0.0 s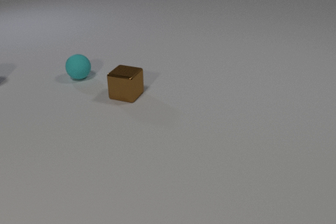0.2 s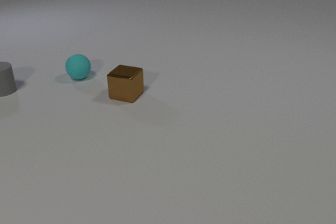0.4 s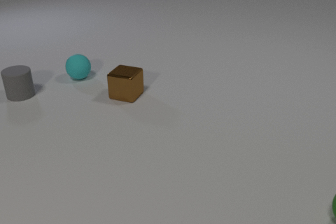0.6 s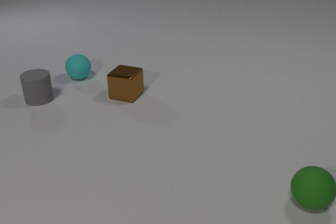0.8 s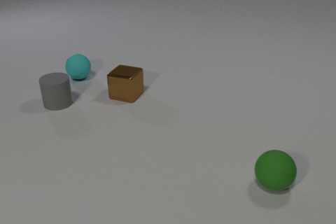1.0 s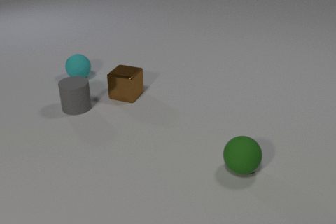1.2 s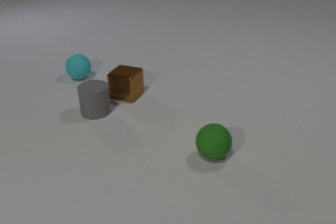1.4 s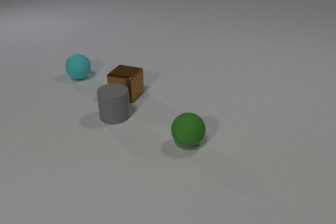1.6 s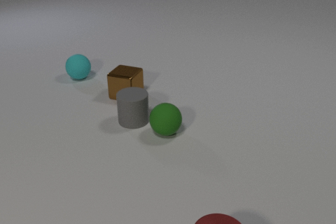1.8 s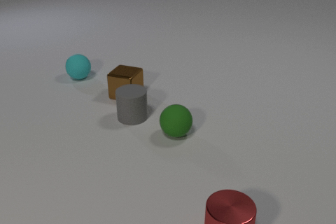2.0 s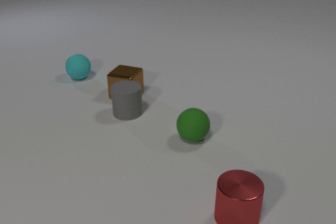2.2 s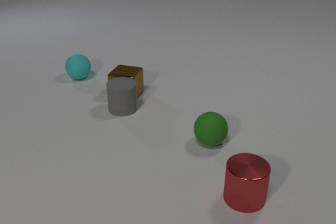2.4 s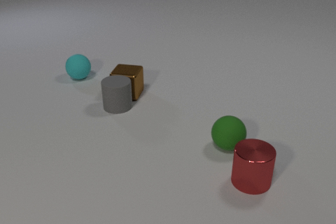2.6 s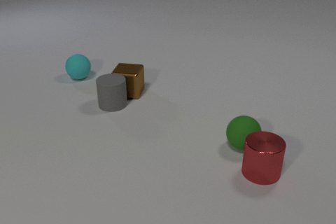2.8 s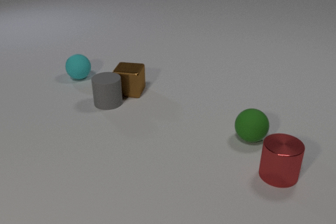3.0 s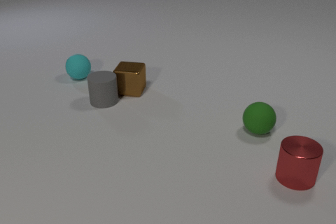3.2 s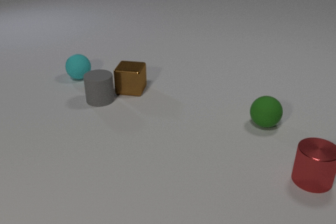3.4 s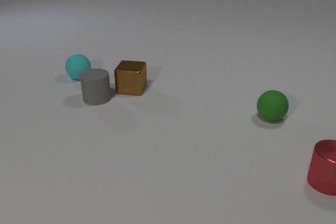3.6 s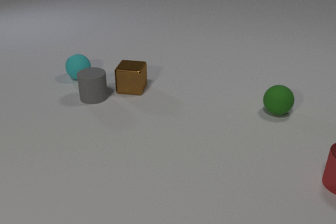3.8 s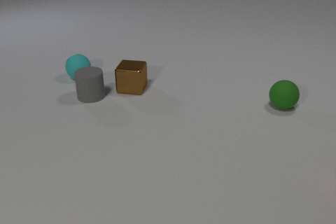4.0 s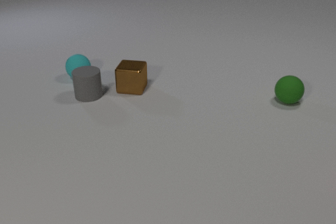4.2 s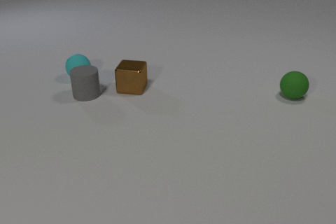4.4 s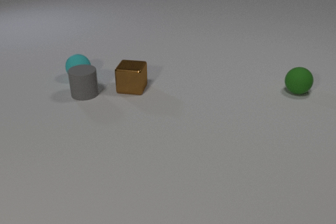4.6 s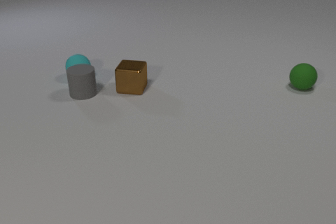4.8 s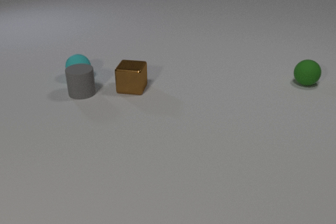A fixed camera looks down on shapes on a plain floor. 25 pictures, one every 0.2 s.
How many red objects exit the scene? 1.
What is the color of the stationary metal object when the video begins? brown.
What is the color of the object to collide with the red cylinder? green.
0.0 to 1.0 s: The green rubber sphere comes in at the right edge, rolls to the left and away from the camera. The gray rubber cylinder comes in at the left edge, slides to the right and toward the camera.
1.0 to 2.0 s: The green rubber sphere rolls to the left and away from the camera. The gray rubber cylinder slides to the right. The red metal cylinder comes in at the bottom edge, slides away from the camera. The green rubber sphere and the gray rubber cylinder collide.
2.0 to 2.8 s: The green rubber sphere rolls to the right. The gray rubber cylinder slides away from the camera and to the left. The brown metal cube slides away from the camera. The red metal cylinder slides away from the camera and to the right. The gray rubber cylinder and the brown metal cube collide. The green rubber sphere and the red metal cylinder collide.
2.8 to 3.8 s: The green rubber sphere rolls away from the camera and to the right. The gray rubber cylinder slides away from the camera and to the left. The brown metal cube slides away from the camera. The red metal cylinder slides to the right, leaves at the right edge.
3.8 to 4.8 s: The green rubber sphere rolls away from the camera. The gray rubber cylinder slides away from the camera and to the left.
